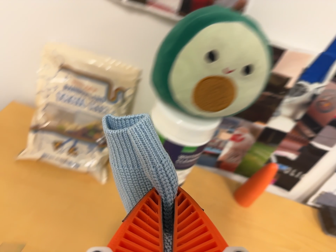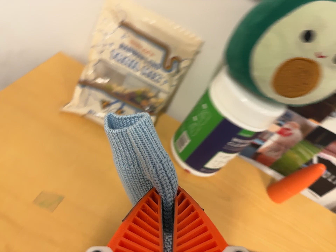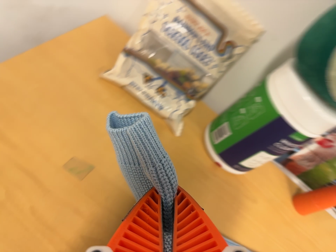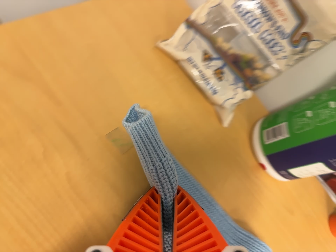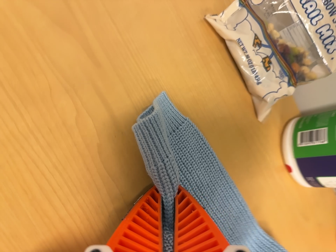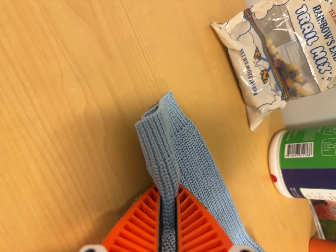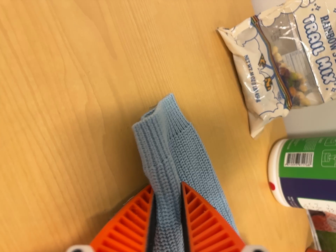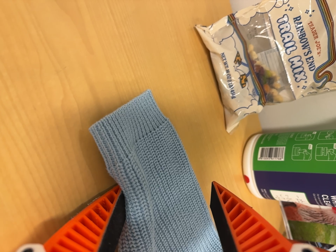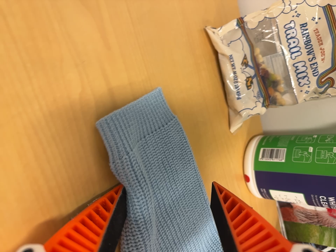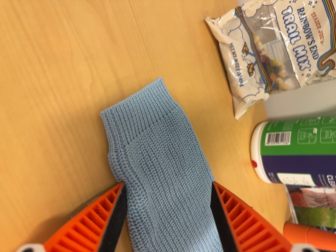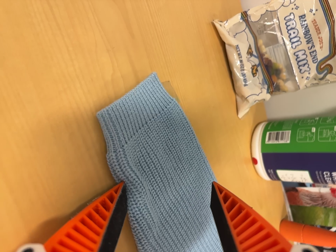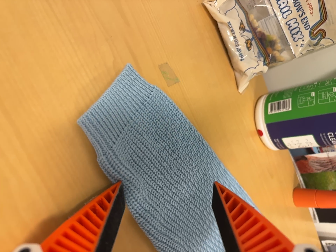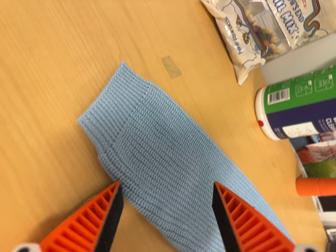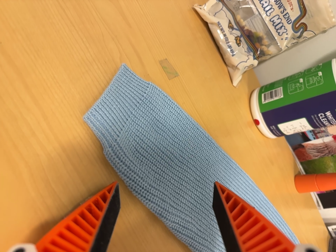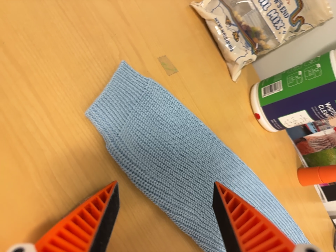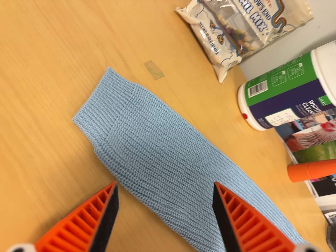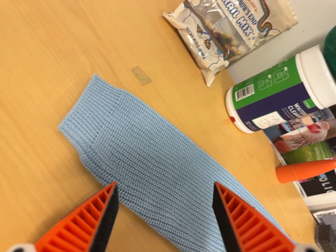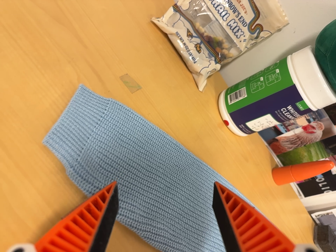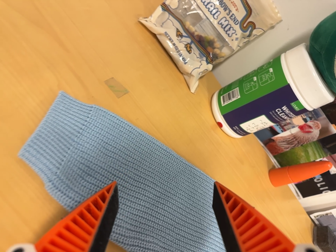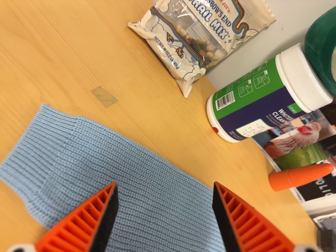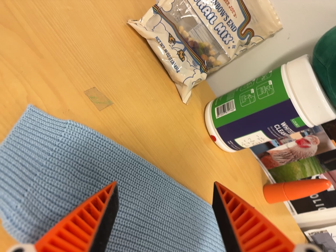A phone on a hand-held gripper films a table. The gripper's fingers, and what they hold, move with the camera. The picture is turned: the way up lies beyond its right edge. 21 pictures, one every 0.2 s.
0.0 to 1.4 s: The camera travels to its left and forward, about 22 cm, so close, fixed things drift to the right. Its aim tips toward the bottom of its view by about 15 degrees, and the scene shifts upward. It rolls about its line of sight by about 50 degrees, and the scene rotates clockwise.
1.4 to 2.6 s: The camera travels toward the bottom of its view and backward, about 12 cm, so close, fixed things drift upward. It rolls about its line of sight by about 10 degrees, and the scene rotates counterclockwise.
2.6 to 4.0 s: The camera travels to its right and forward, about 7 cm, so close, fixed things drift to the left.
The film runs backward here.
